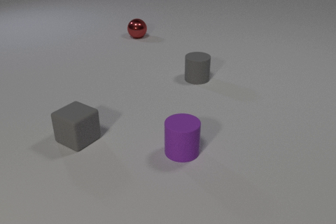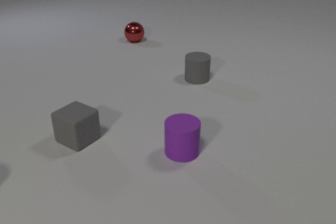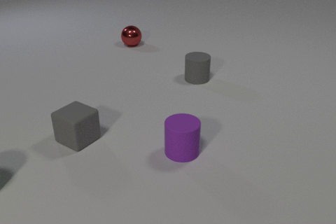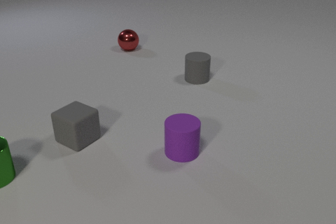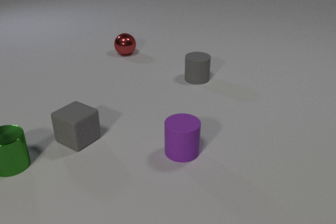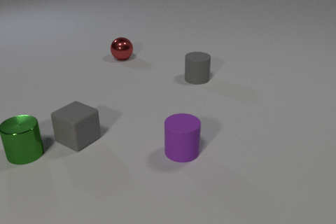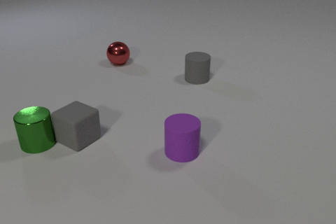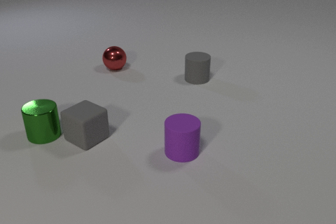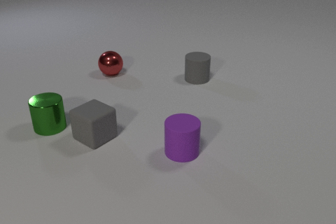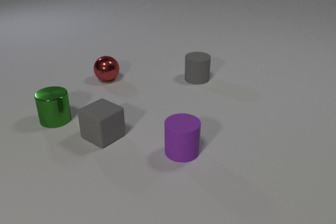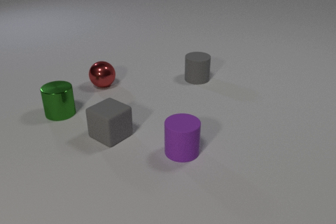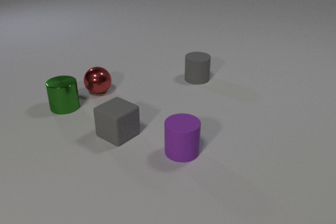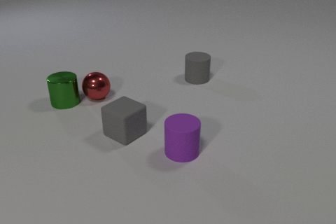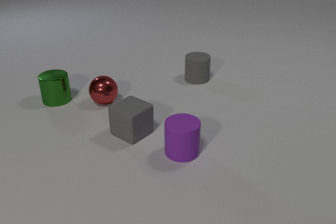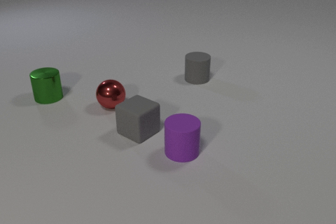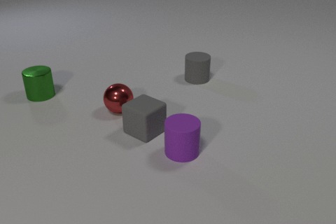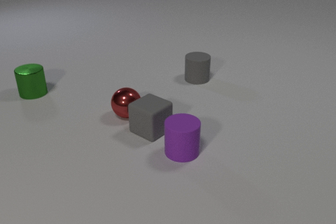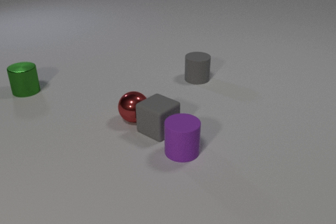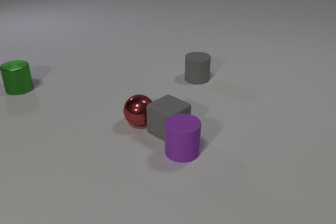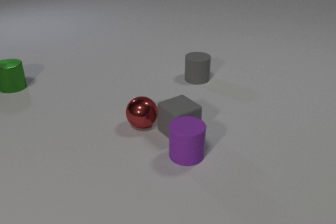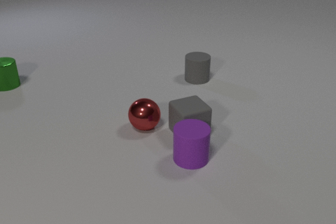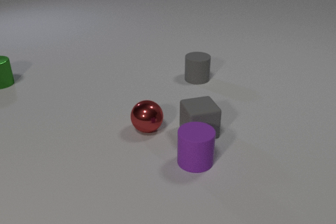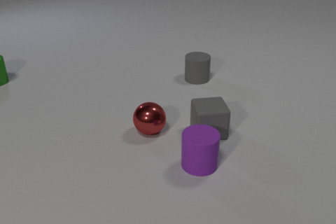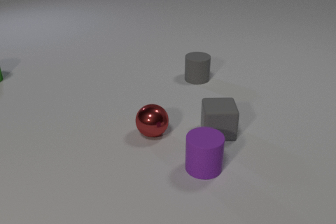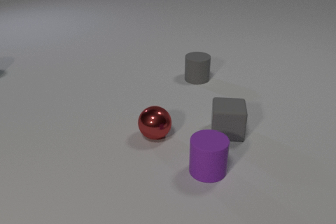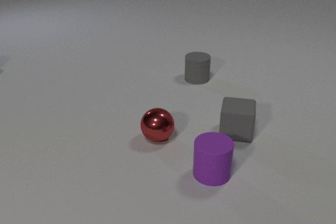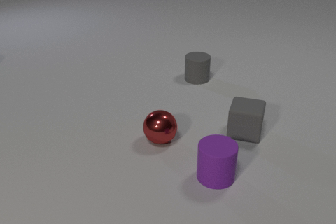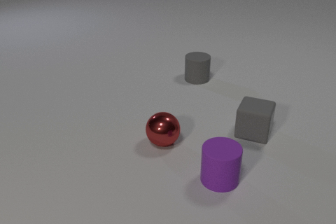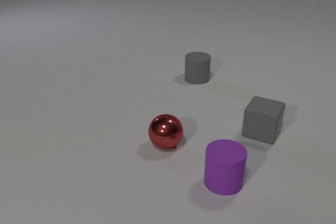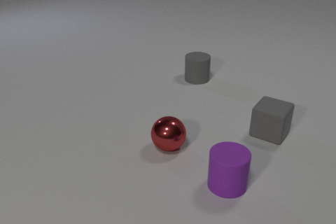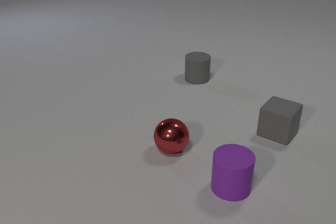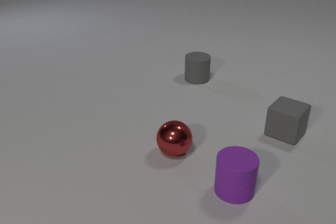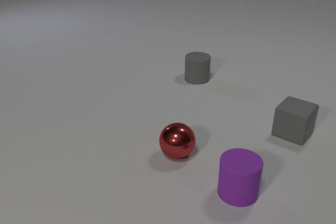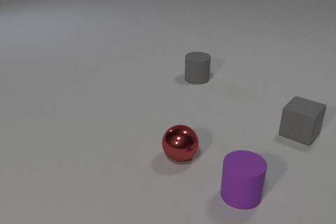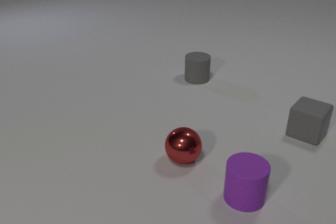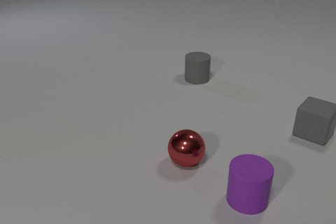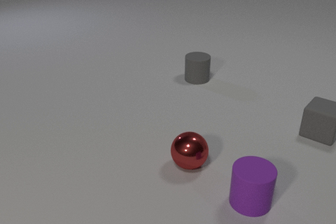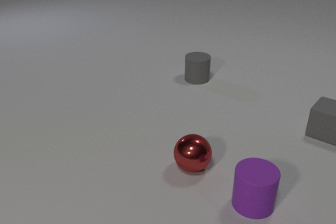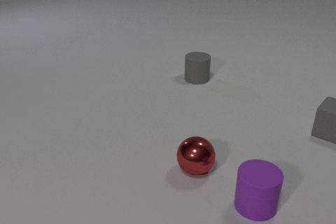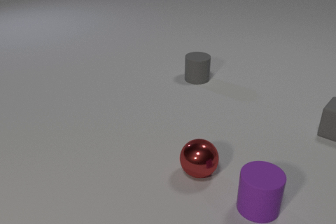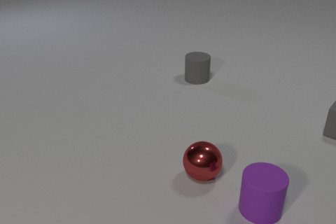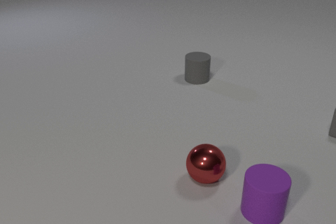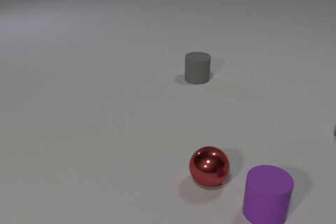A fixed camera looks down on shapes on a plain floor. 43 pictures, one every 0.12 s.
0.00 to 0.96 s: The red metal sphere rolls toward the camera. The green metal cylinder comes in at the left edge, slides away from the camera and to the right. The gray rubber cube slides to the right. The green metal cylinder and the gray rubber cube collide.
0.96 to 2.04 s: The red metal sphere rolls toward the camera. The green metal cylinder slides away from the camera. The gray rubber cube slides to the right. The red metal sphere and the green metal cylinder collide. The red metal sphere and the gray rubber cube collide.
2.04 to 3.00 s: The red metal sphere rolls toward the camera and to the right. The green metal cylinder slides away from the camera and to the left, leaves at the left edge. The gray rubber cube slides to the right, spins clockwise seen from above by about 60 degrees, its near face sliding to the left. The purple rubber cylinder slides toward the camera and to the right. The gray rubber cube and the purple rubber cylinder collide.
3.00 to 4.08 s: The red metal sphere rolls toward the camera and to the right. The gray rubber cube slides to the right, spins clockwise seen from above by about 30 degrees, its near face sliding to the left. The purple rubber cylinder slides to the right and toward the camera.
4.08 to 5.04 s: The red metal sphere rolls toward the camera and to the right. The gray rubber cube slides to the right and away from the camera. The purple rubber cylinder slides to the right and toward the camera.
What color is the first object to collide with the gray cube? green.
How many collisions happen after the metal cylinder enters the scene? 4.
How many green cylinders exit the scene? 1.
